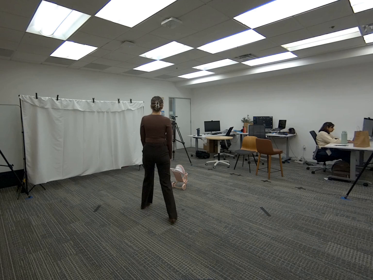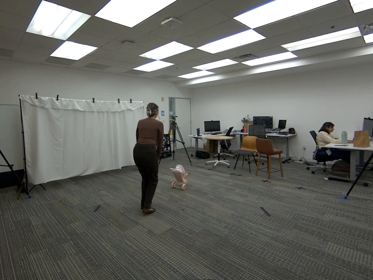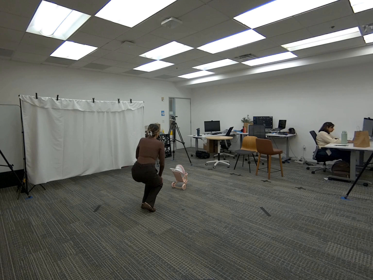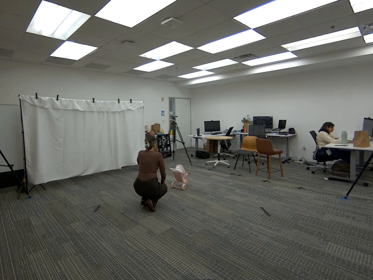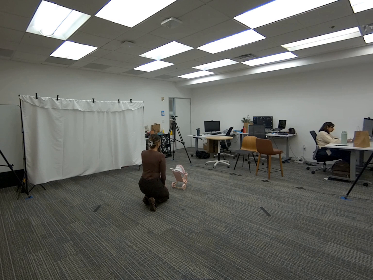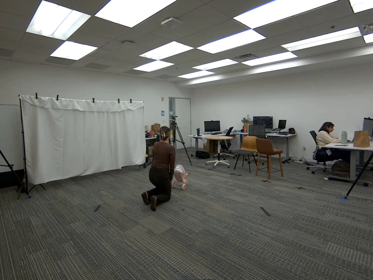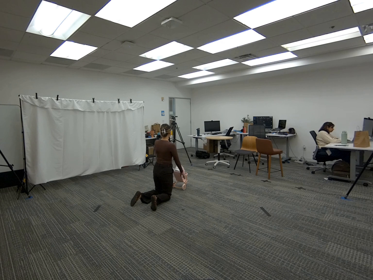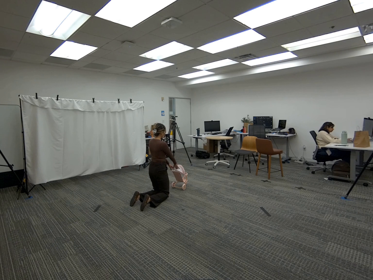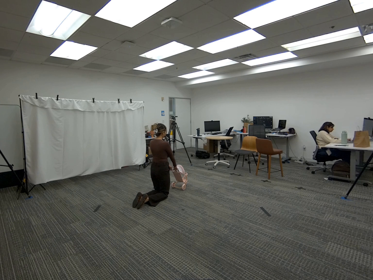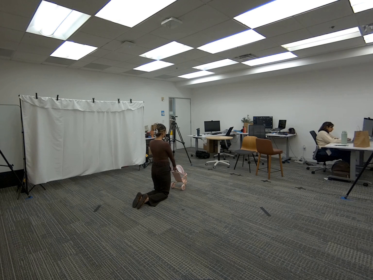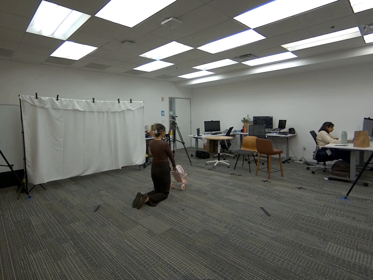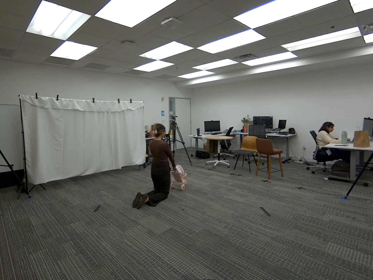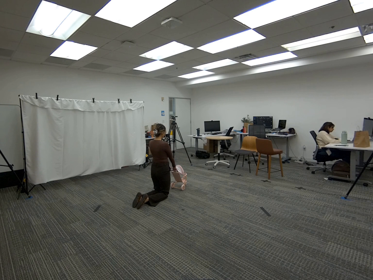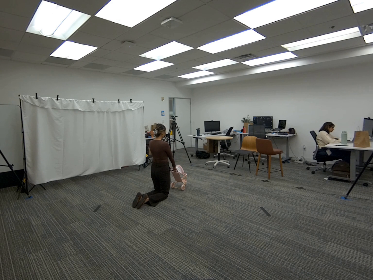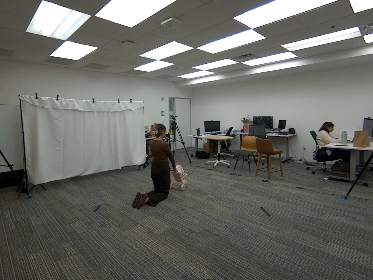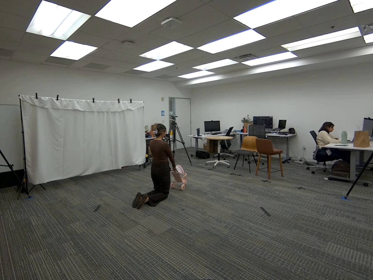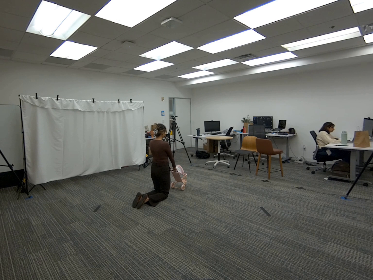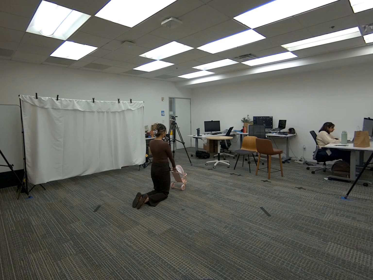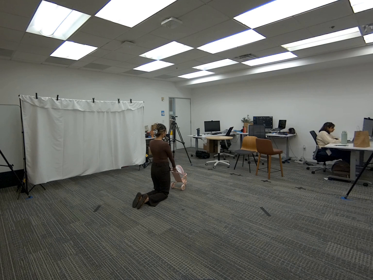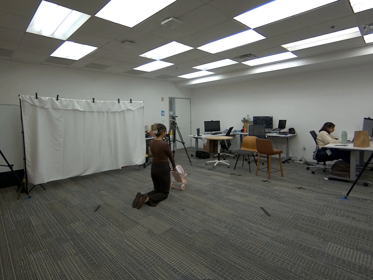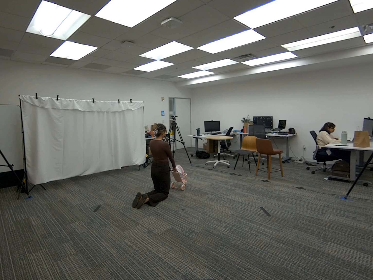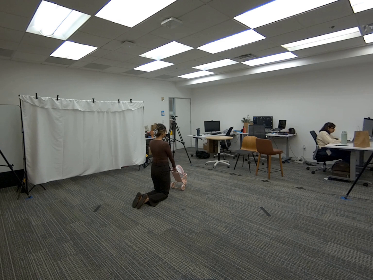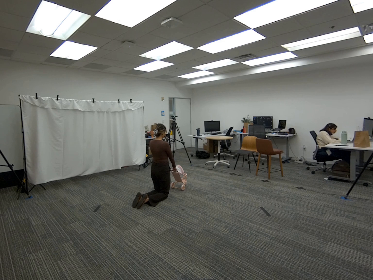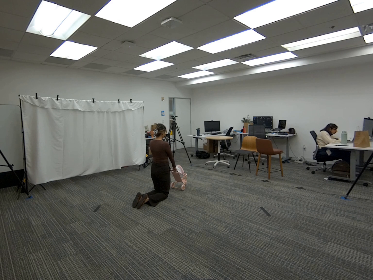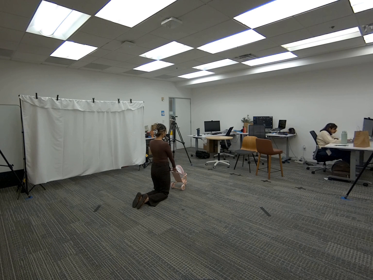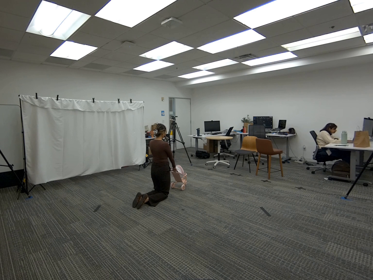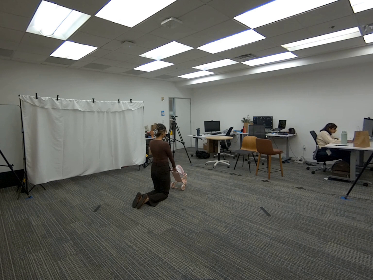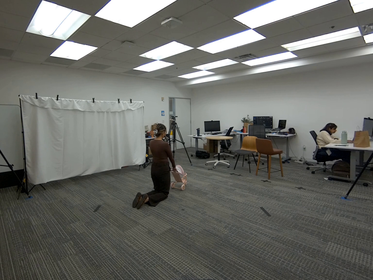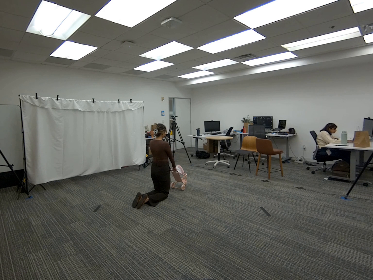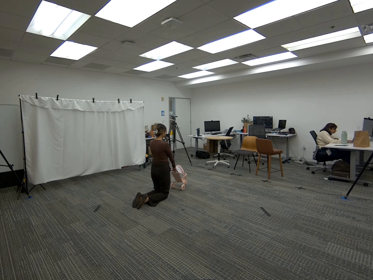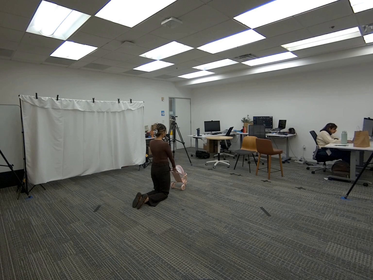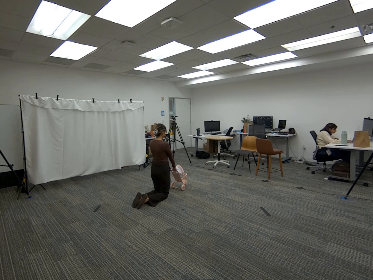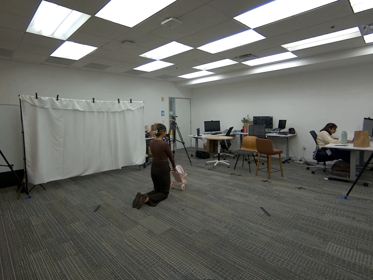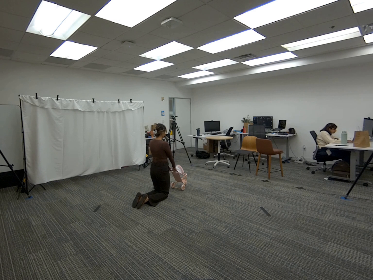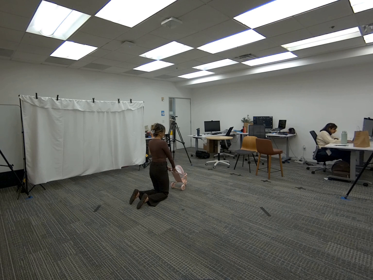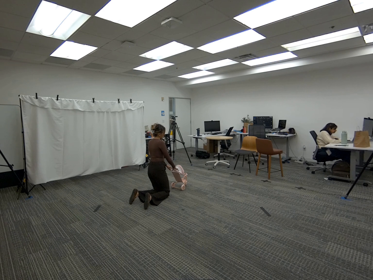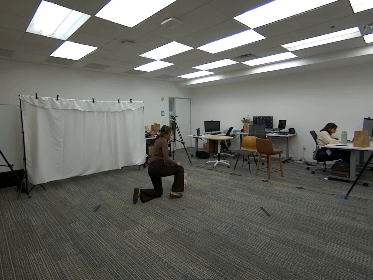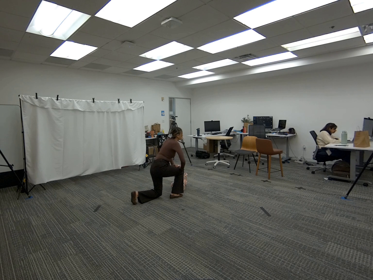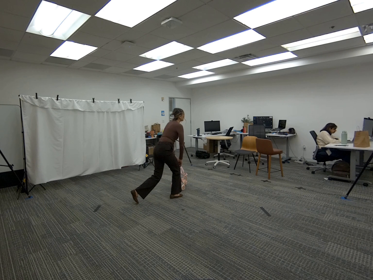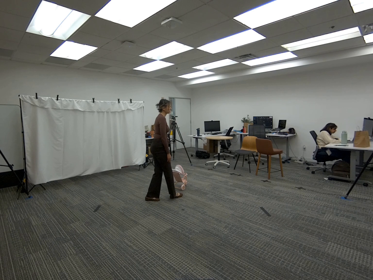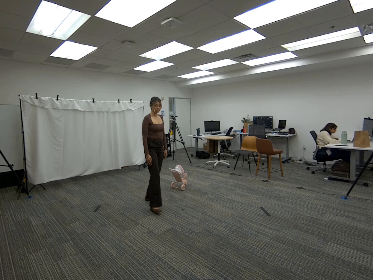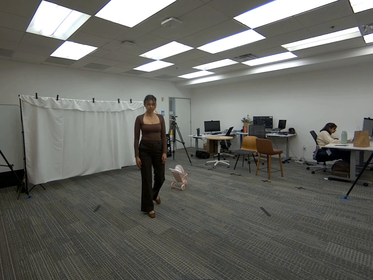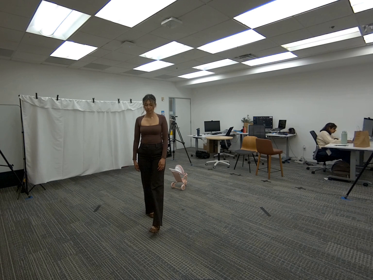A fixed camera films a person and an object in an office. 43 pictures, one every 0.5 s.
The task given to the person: Walk over to the toy stroller within the bounding area and reach out both hands to touch the stroller. Step away when finished.
